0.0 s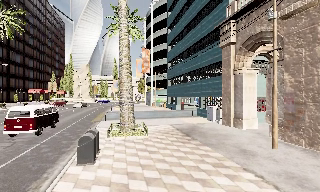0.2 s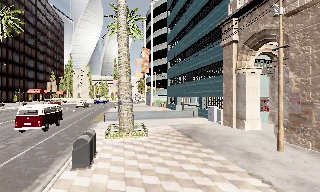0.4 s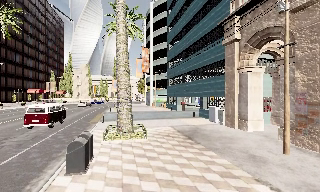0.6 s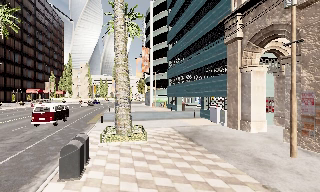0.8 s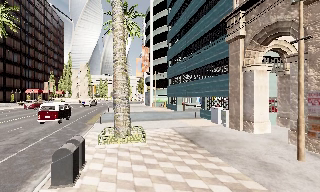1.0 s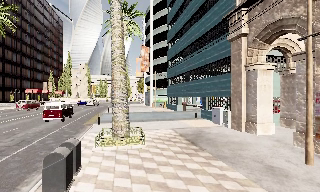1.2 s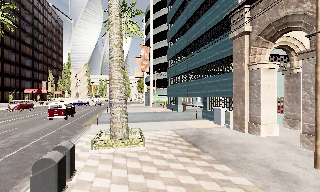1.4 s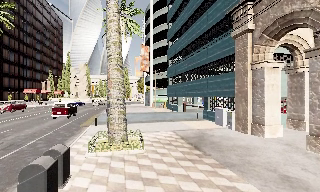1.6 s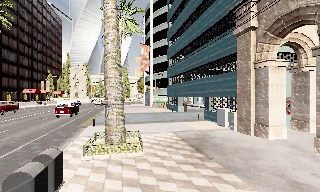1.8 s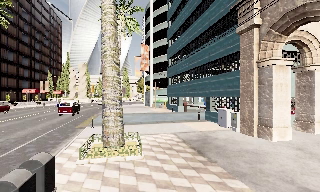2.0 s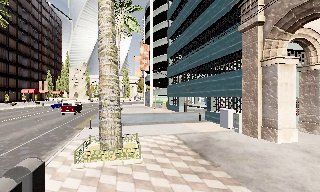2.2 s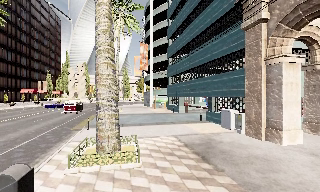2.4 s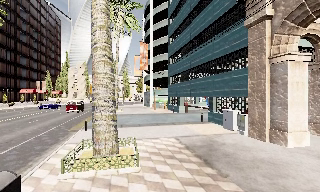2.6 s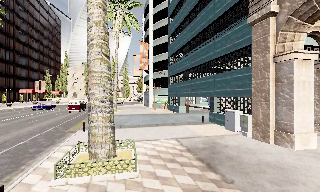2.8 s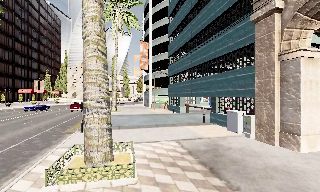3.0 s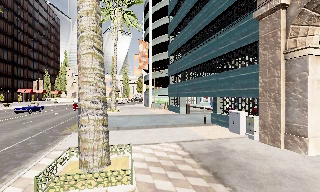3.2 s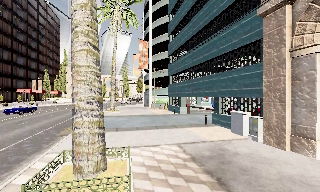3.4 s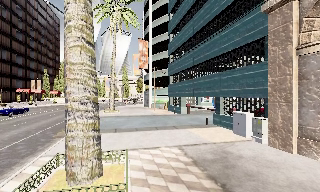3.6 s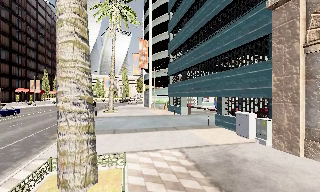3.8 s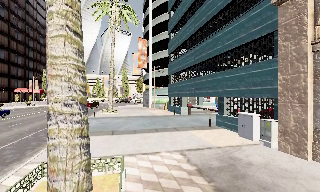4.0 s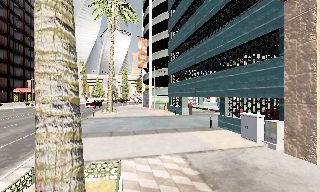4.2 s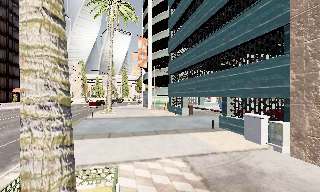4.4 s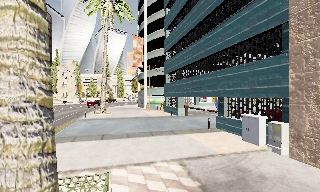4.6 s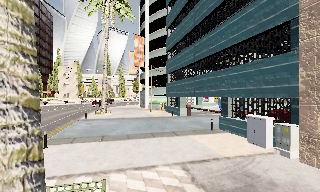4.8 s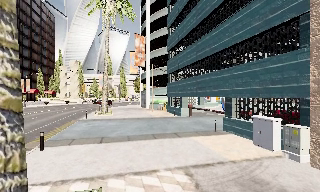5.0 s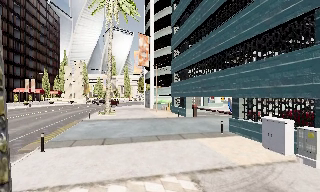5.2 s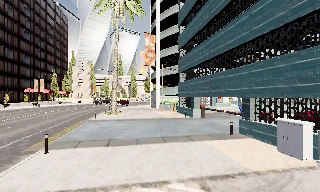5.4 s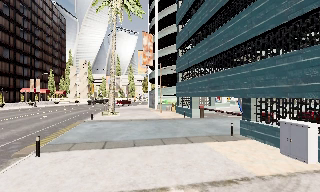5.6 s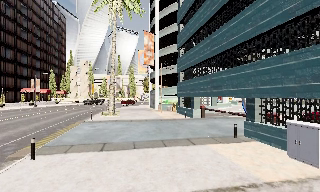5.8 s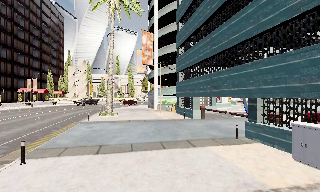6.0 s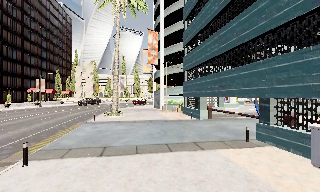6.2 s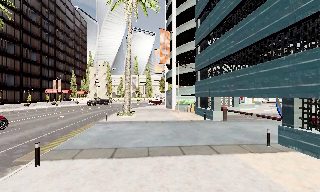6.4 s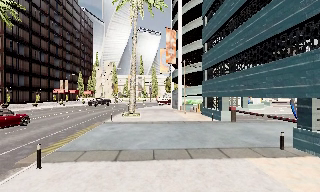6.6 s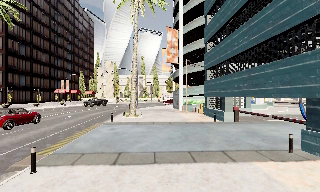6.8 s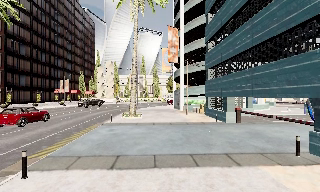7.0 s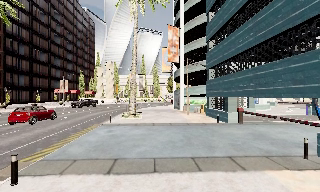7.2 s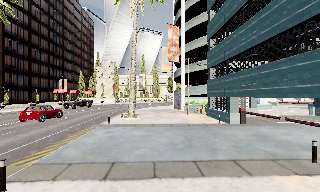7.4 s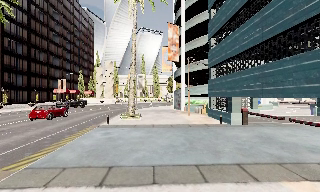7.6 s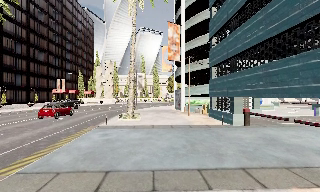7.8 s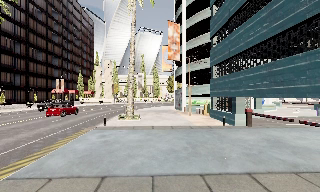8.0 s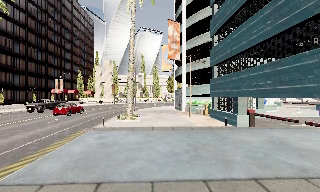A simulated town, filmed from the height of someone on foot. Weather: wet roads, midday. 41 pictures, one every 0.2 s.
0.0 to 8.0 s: The camera pans to its left, which is counterclockwise from overhead, by about 10 degrees. It travels forward, about 14 m, so what stands in front looms larger.
The film runs forward here.
